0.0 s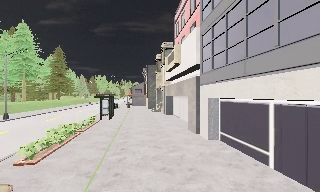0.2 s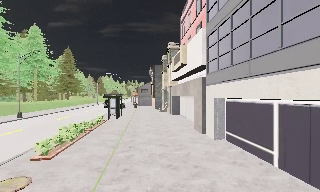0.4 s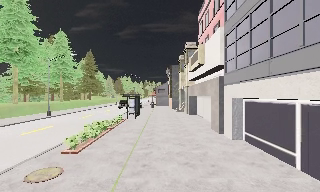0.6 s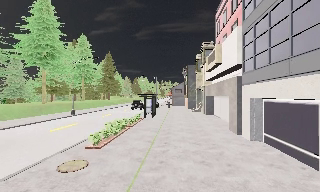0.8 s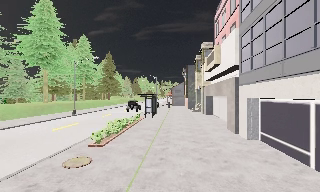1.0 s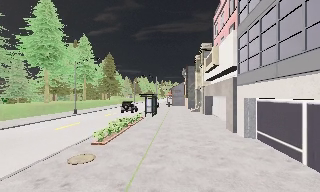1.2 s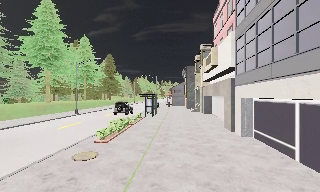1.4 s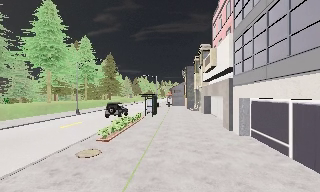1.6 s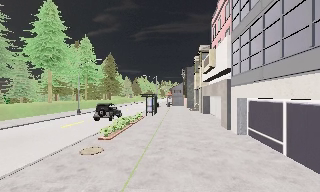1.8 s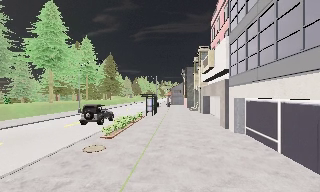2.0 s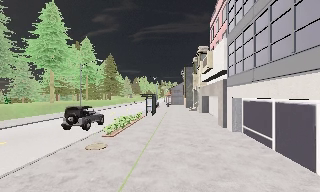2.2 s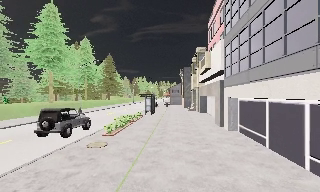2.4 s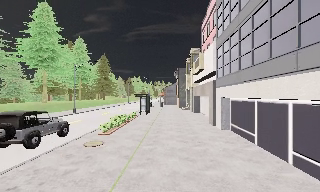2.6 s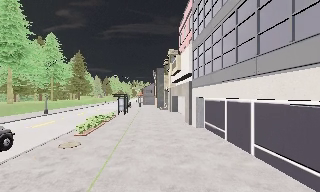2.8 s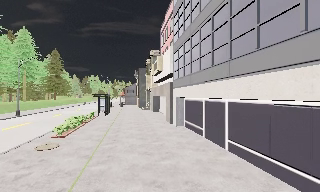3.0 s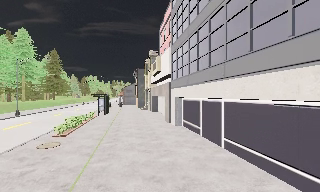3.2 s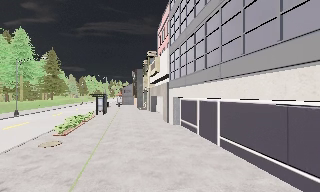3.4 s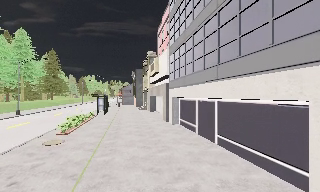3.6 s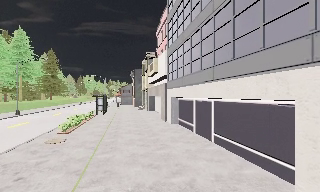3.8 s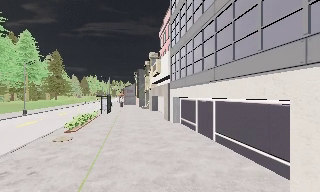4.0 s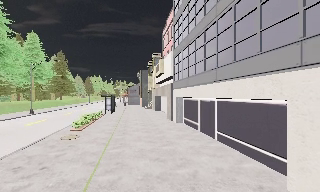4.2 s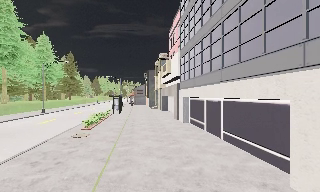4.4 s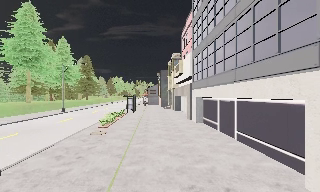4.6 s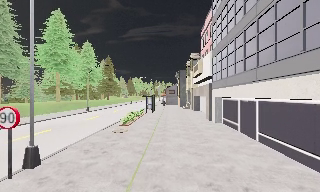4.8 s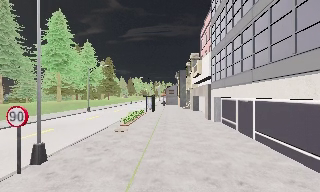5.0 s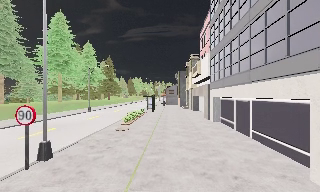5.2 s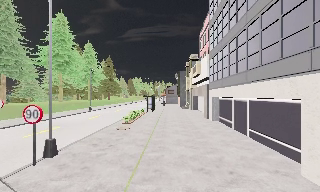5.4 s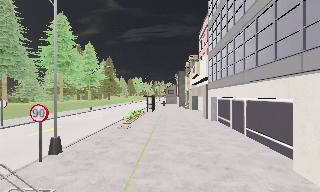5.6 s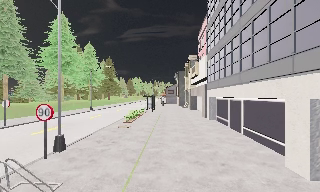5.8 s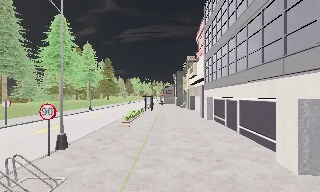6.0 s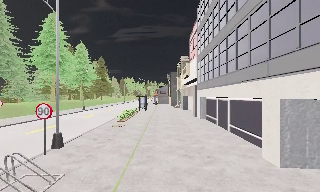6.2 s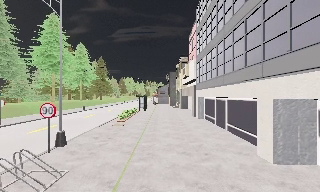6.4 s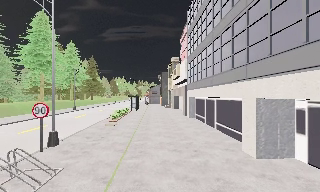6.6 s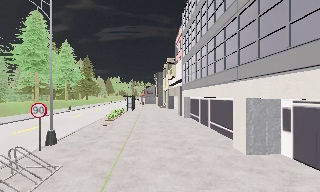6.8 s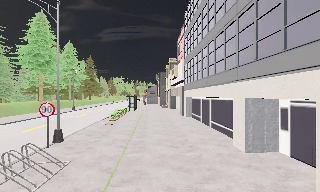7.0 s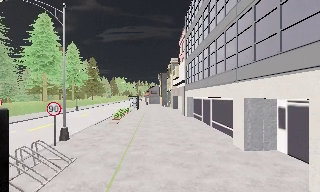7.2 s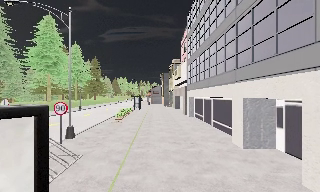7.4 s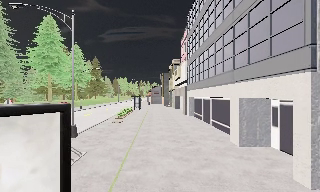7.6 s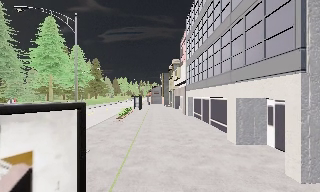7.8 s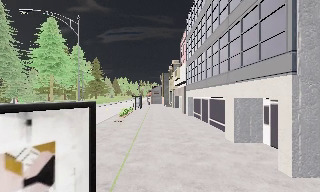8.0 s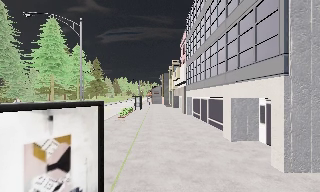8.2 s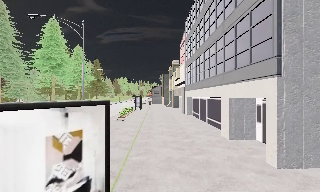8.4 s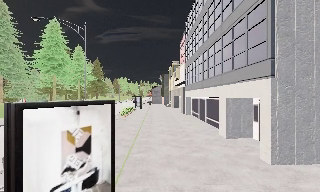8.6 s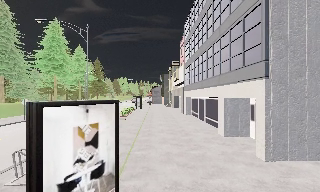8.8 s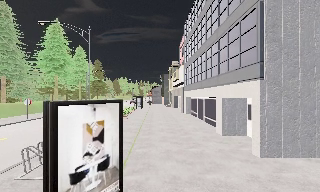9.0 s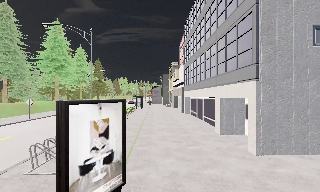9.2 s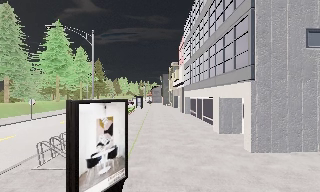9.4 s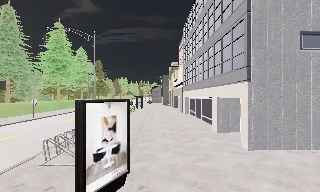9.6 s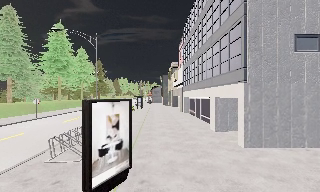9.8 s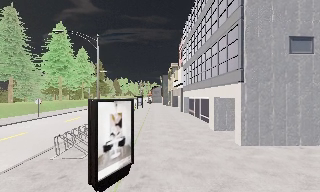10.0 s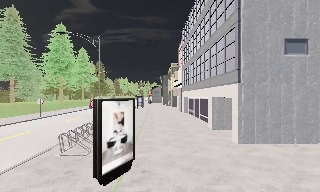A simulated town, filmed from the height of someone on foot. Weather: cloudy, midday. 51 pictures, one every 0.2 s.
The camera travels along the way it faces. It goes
backward.
0.0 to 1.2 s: The camera swings to its left by about 15 degrees, and the scene slides to the right. It travels backward, about 1.5 m, so what stands in front gets smaller.
1.2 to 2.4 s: The camera travels backward, about 2 m, so what stands in front gets smaller.
2.4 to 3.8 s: The camera pans to its right, which is clockwise from overhead, by about 15 degrees. It travels backward, about 2 m, so what stands in front gets smaller.
3.8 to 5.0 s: The scene slides to the right, as the camera pans about 15 degrees to its left. It travels backward, about 1.5 m, so what stands in front gets smaller.
5.0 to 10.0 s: The camera travels backward, about 8 m, so what stands in front gets smaller.
The film runs backward here.
